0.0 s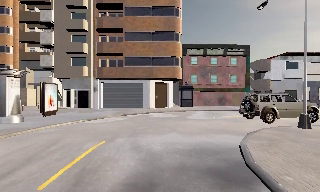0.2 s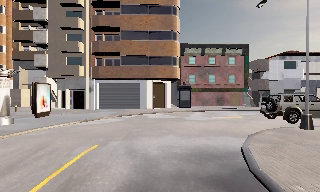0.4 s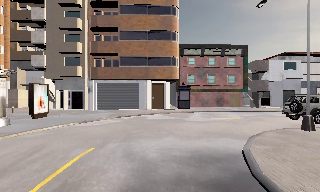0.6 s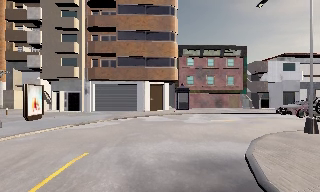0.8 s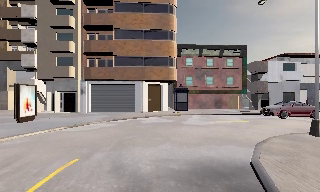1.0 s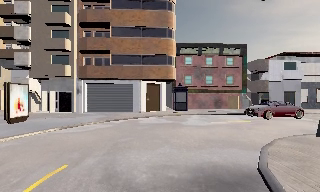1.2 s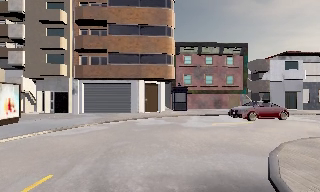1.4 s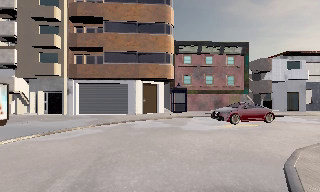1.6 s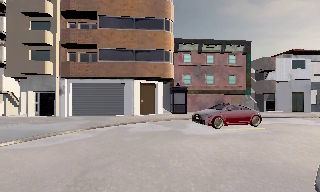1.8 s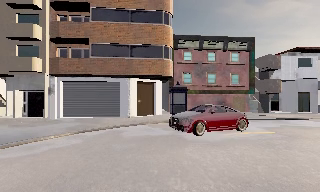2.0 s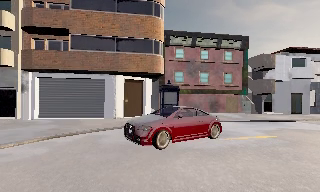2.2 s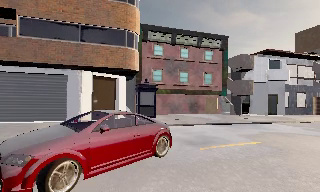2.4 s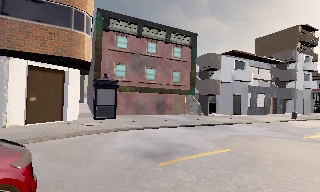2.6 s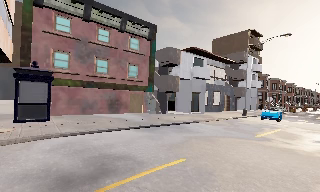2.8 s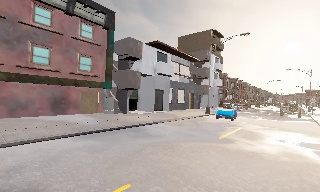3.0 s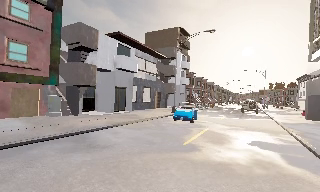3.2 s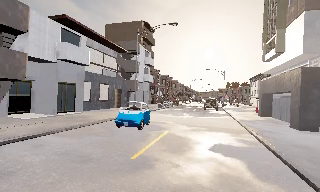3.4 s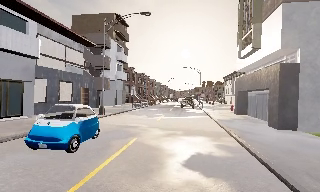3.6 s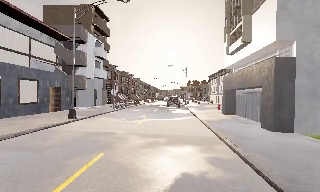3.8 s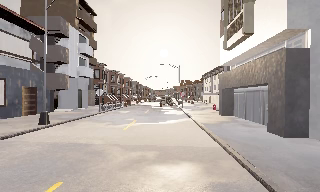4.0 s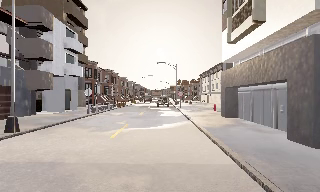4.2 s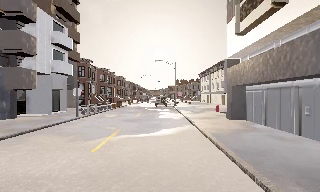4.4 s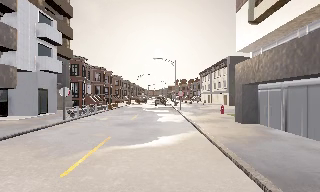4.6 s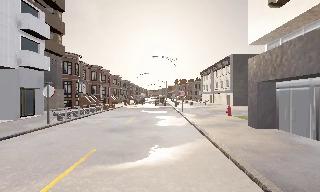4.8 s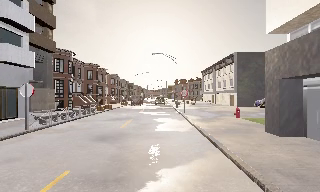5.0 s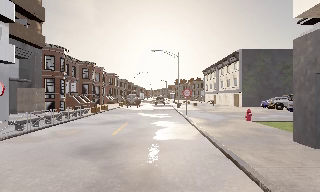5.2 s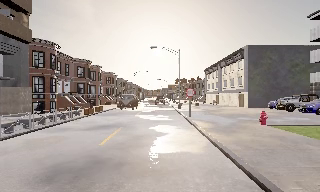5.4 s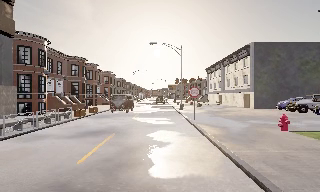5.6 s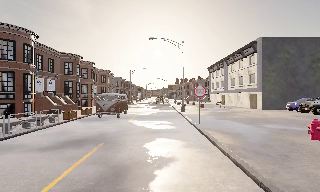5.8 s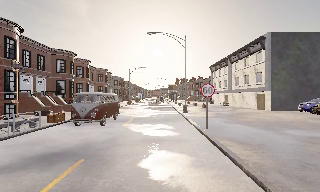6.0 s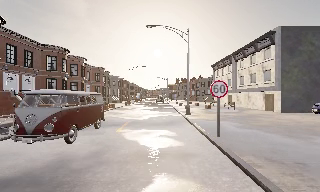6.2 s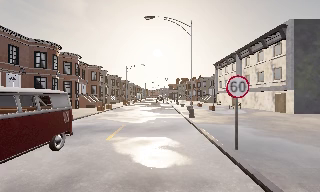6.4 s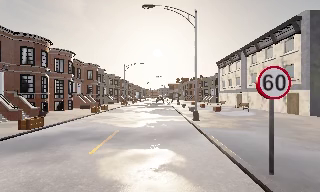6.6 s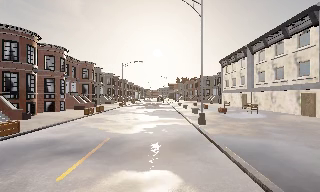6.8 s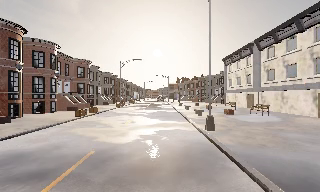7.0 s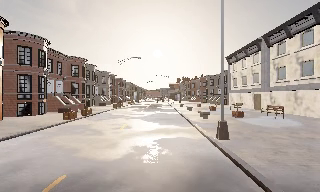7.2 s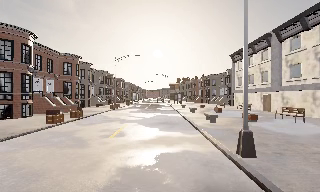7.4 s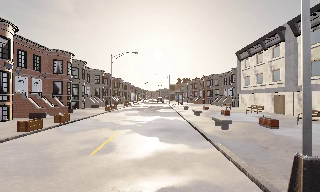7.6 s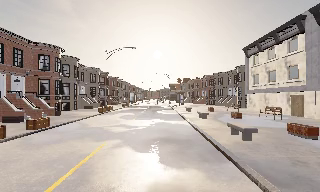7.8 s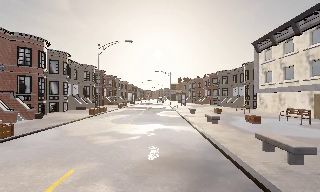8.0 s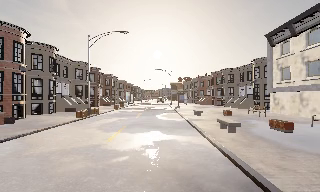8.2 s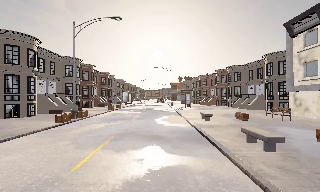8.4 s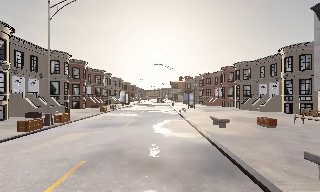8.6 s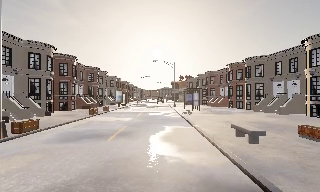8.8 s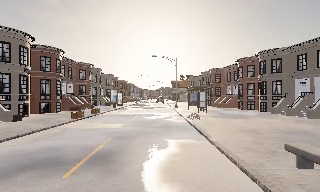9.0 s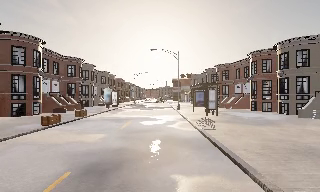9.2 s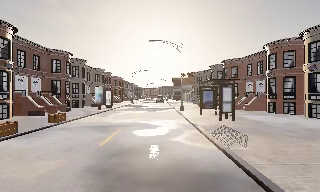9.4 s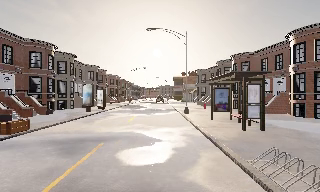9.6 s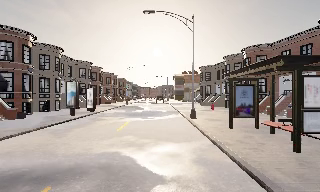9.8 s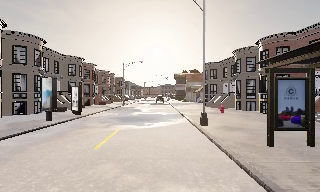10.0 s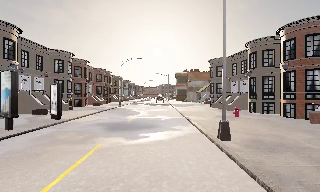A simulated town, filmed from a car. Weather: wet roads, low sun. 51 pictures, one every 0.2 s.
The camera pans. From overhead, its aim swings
clockwise.
The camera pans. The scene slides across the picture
to the left.
0.0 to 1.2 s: The camera travels forward, about 2 m, so what stands in front looms larger. It gains speed.
1.2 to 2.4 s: The camera swings to its right by about 20 degrees, and the scene slides to the left. It travels forward, about 7 m, so what stands in front looms larger. It gains speed.
2.4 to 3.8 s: The camera swings to its right by about 60 degrees, and the scene slides to the left. It travels forward, about 11 m.
3.8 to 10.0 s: The camera travels forward, about 65 m, so what stands in front looms larger. It gains speed.
The film runs forward here.
